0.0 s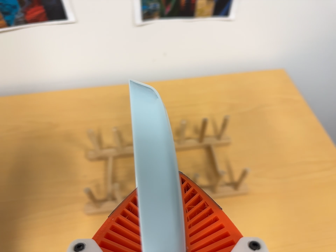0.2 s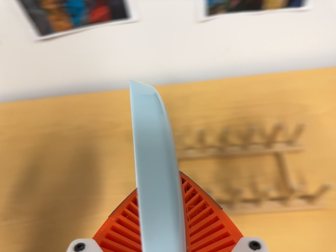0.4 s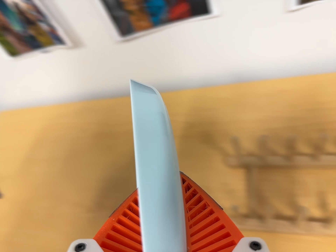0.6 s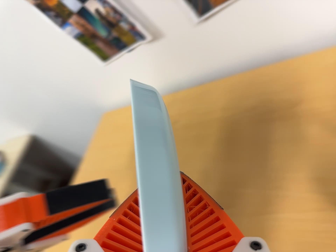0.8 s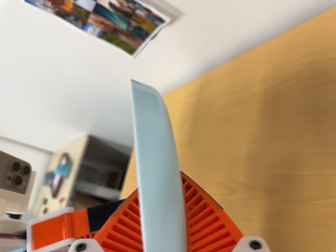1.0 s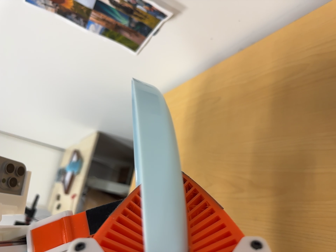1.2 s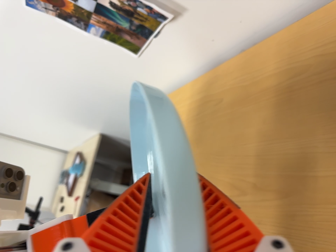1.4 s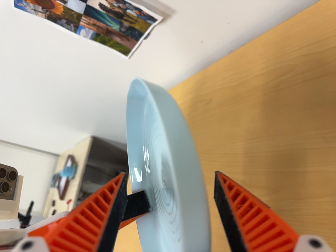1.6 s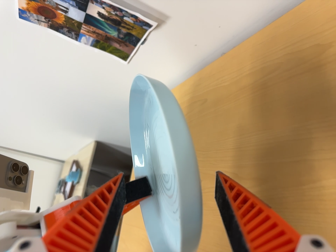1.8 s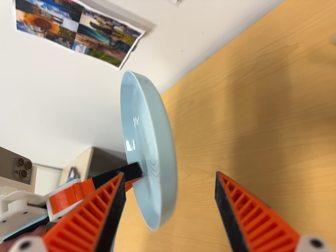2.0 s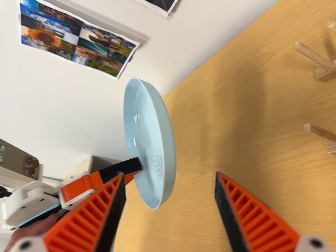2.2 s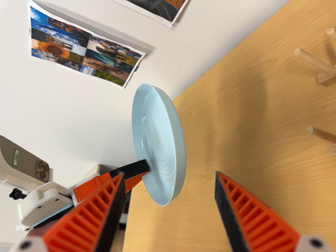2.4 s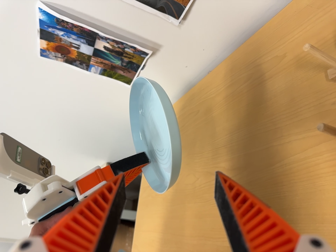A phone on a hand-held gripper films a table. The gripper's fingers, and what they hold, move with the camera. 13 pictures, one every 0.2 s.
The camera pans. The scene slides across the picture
to the right.
0.0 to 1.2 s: The camera pans to its left by about 65 degrees. It travels forward and toward the top of its view, about 14 cm. Its aim tips toward the bottom of its view by about 10 degrees. It rolls about its line of sight by about 15 degrees, and the scene rotates counterclockwise.
1.2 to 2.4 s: The camera travels backward, toward the bottom of its view and to its right, about 14 cm, so what stands in front gets smaller.
The film runs backward here.
